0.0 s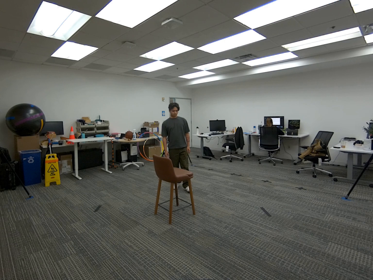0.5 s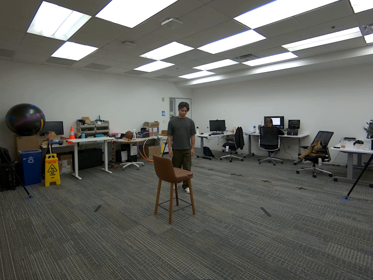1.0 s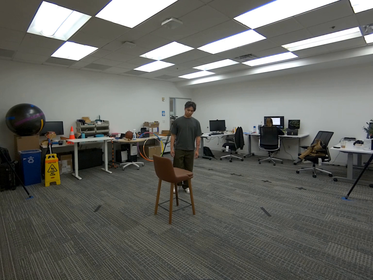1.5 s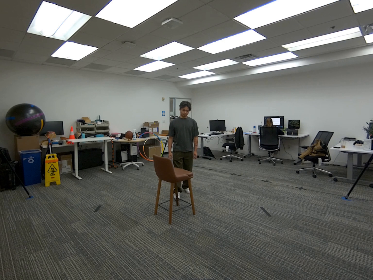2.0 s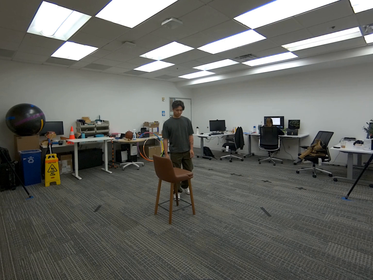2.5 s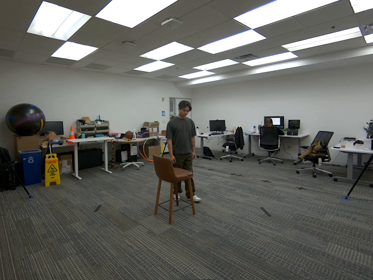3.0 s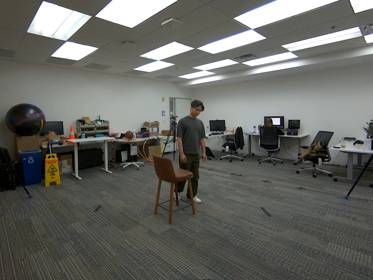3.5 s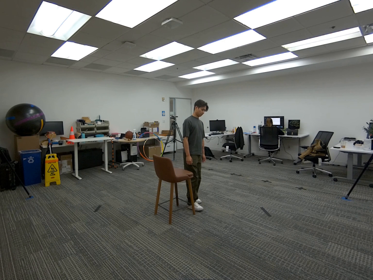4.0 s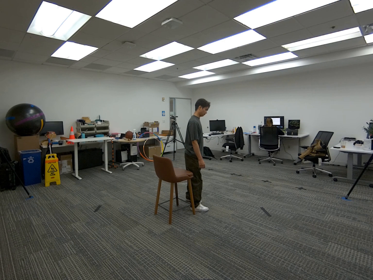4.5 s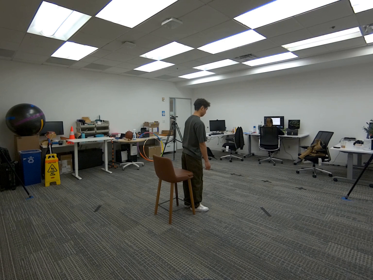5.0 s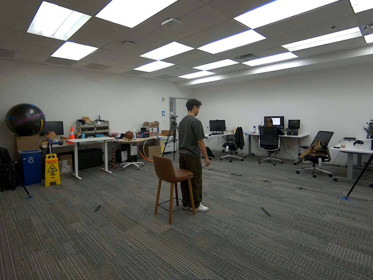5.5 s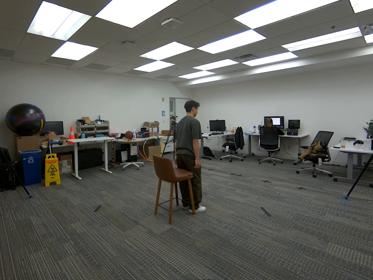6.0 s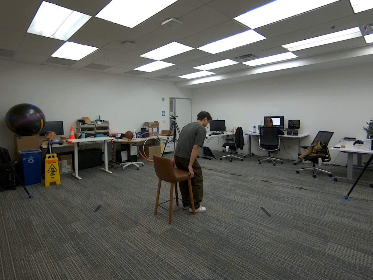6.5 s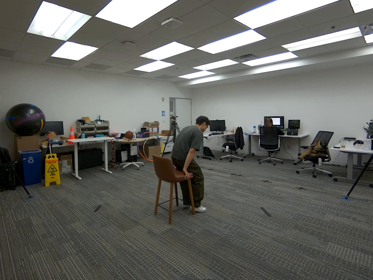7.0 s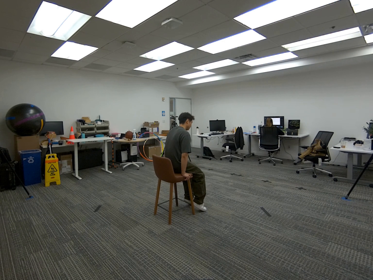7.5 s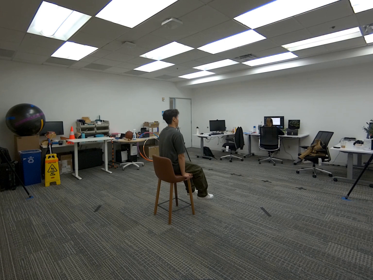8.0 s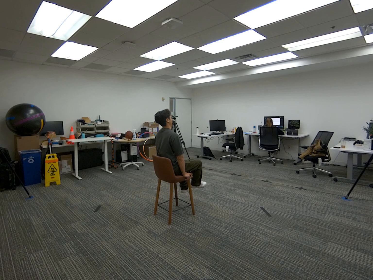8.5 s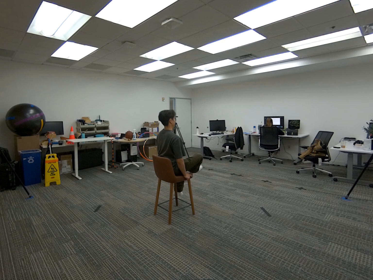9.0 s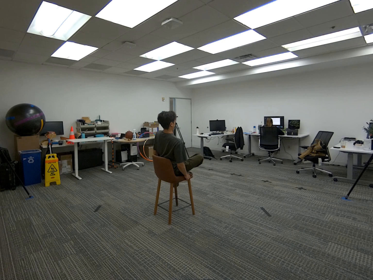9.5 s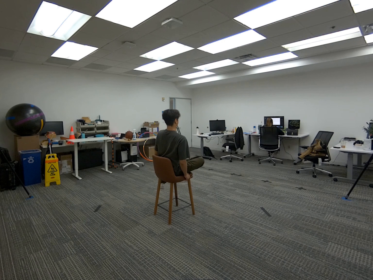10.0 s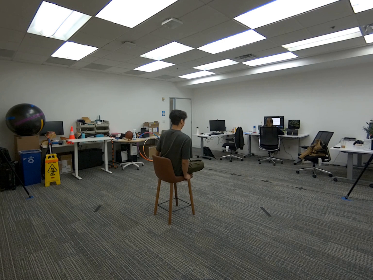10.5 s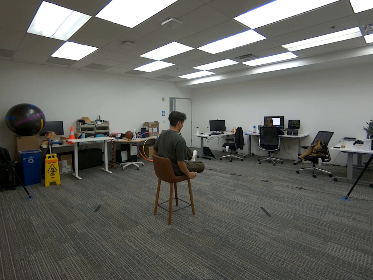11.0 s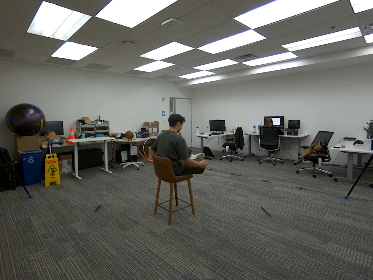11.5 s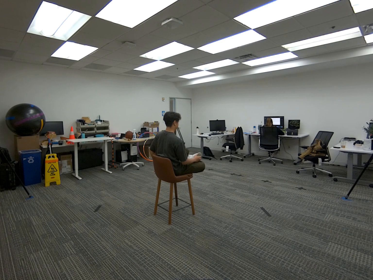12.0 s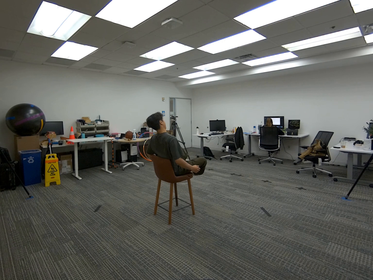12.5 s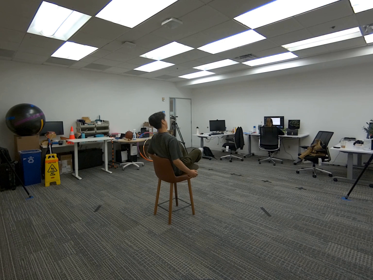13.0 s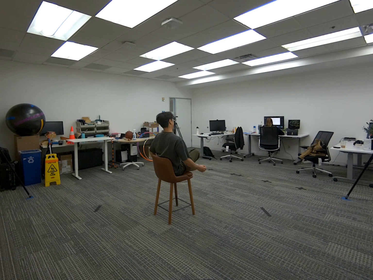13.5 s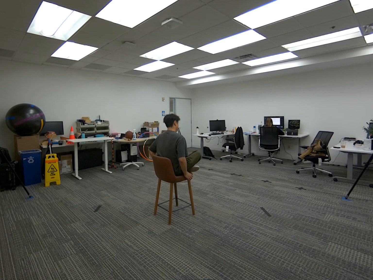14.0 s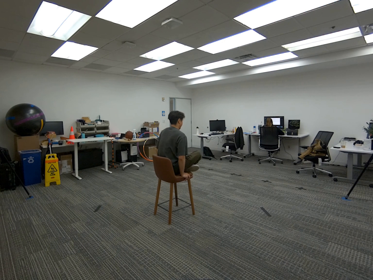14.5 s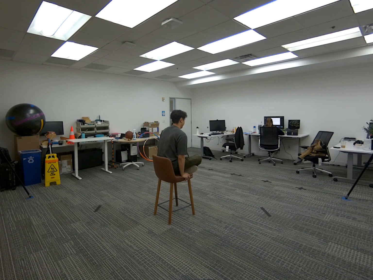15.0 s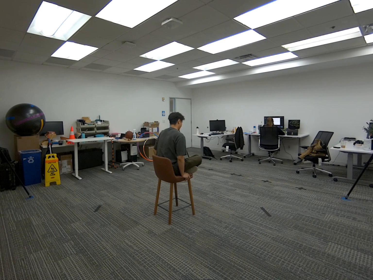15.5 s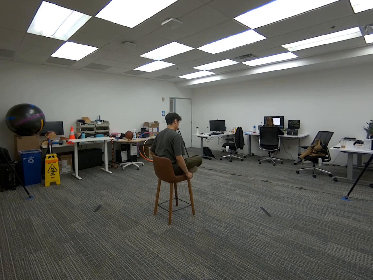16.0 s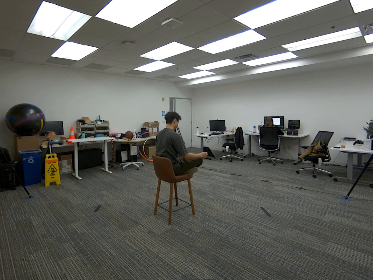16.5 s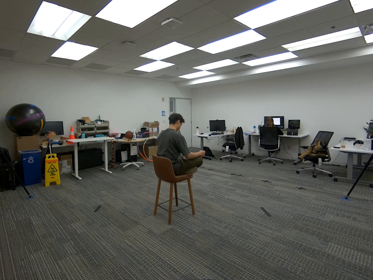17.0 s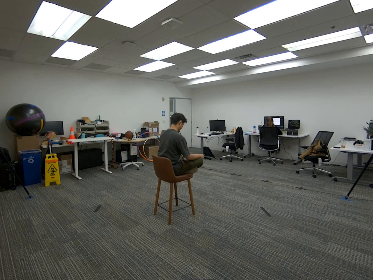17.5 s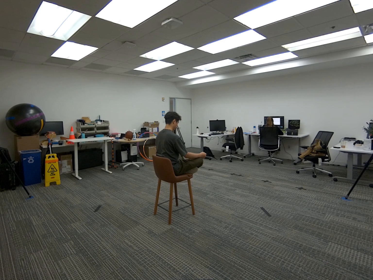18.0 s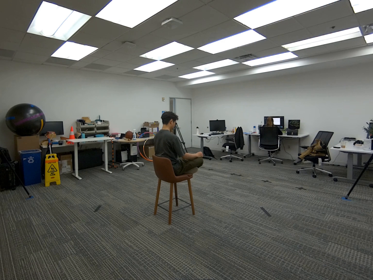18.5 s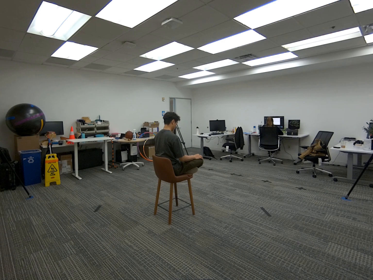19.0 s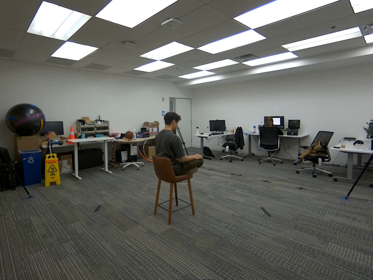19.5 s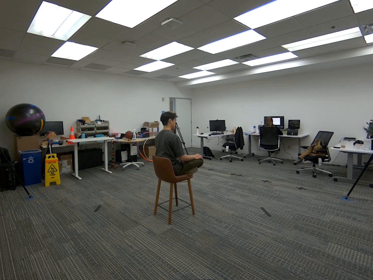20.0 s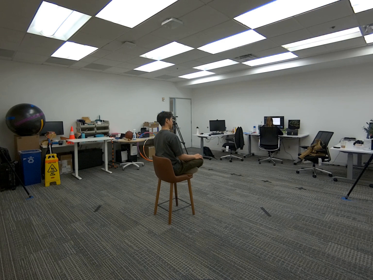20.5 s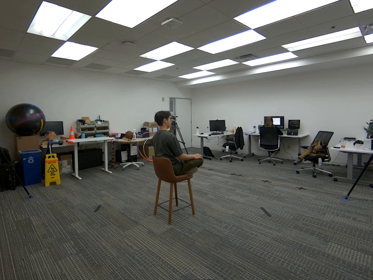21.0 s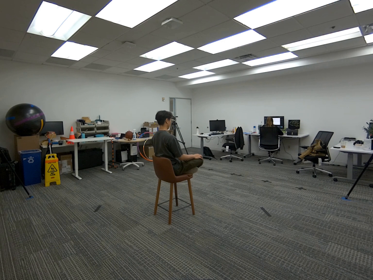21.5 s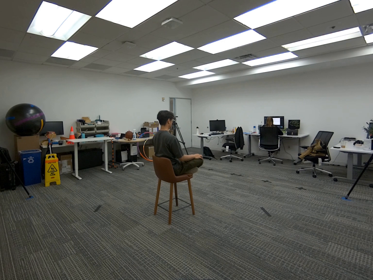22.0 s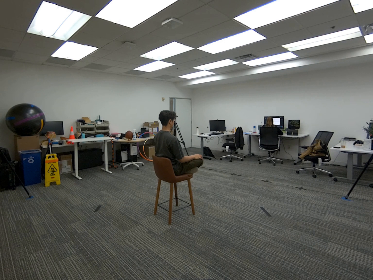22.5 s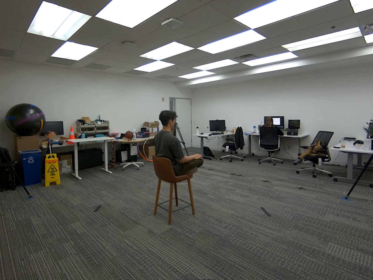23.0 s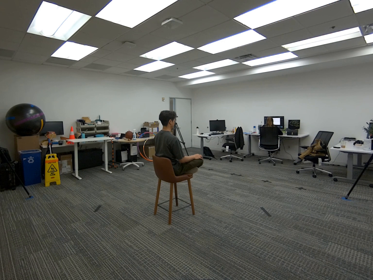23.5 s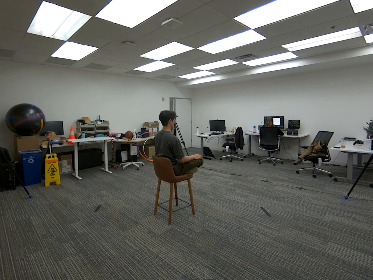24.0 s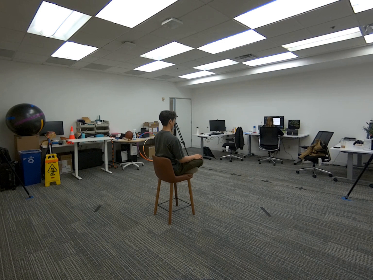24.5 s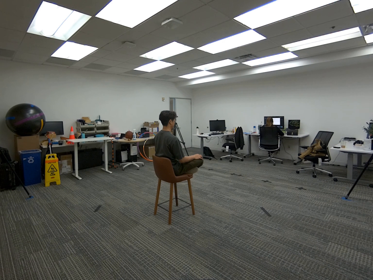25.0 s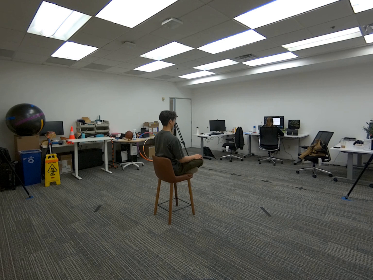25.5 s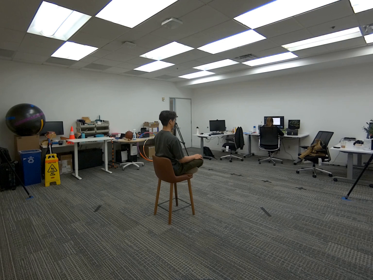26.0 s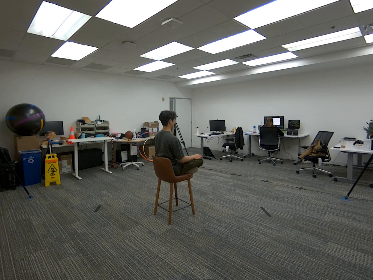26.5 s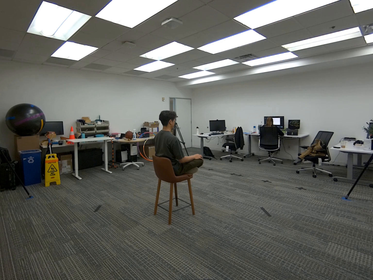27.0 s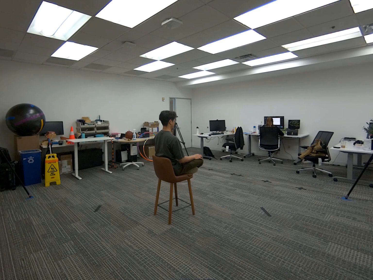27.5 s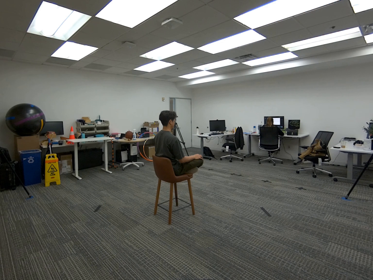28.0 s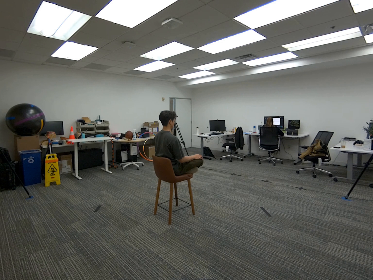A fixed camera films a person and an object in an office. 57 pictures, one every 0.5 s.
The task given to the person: Walk over to the tall bar stool and sit criss cross apple sauce.
